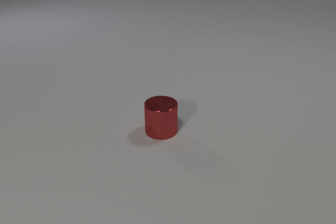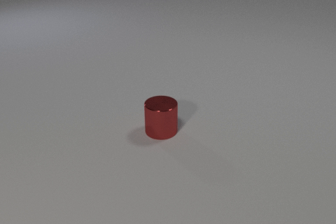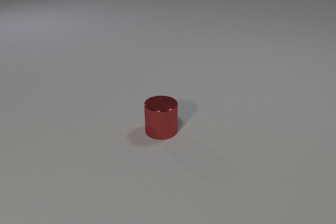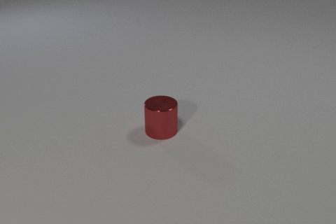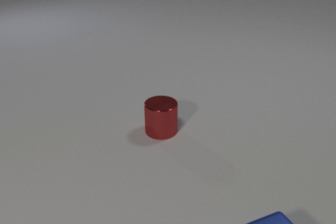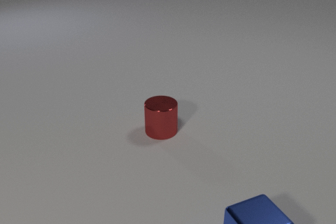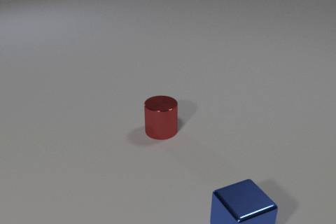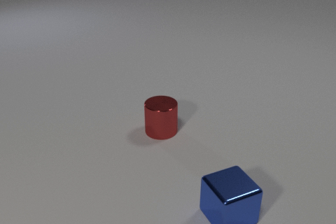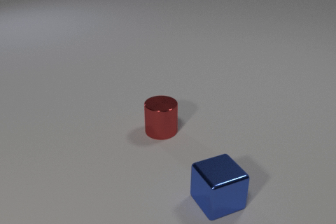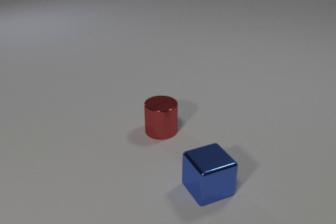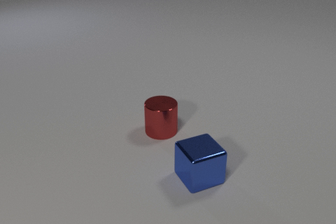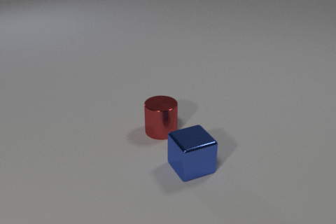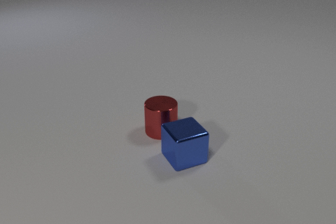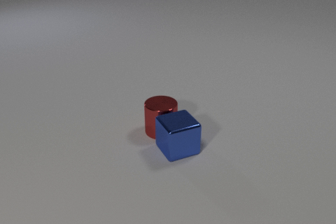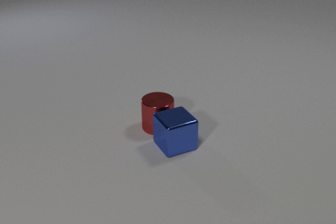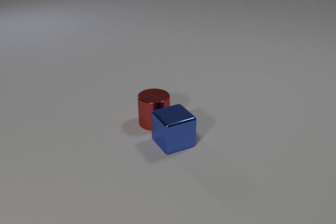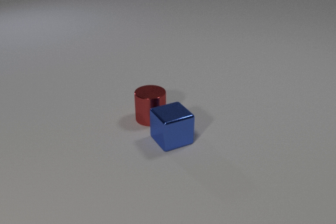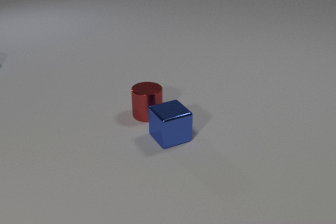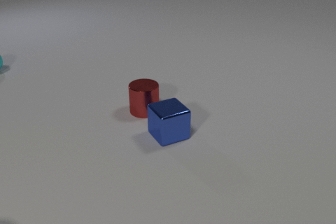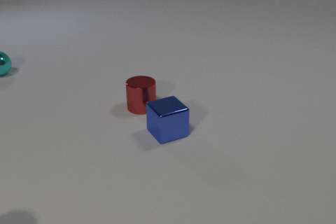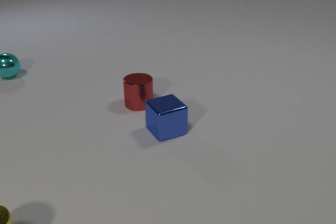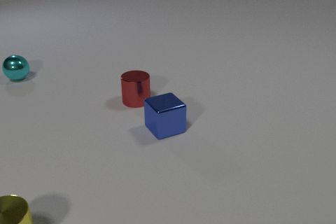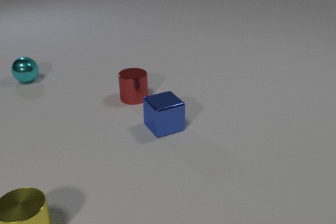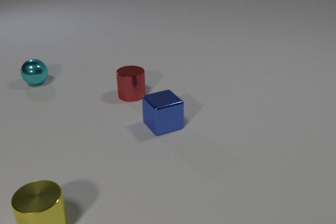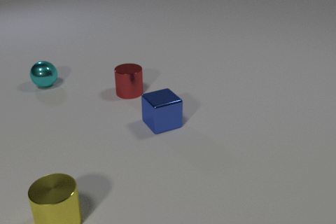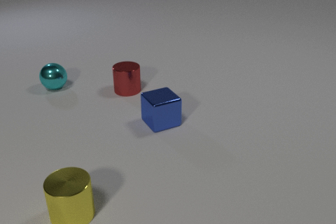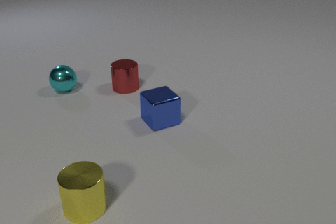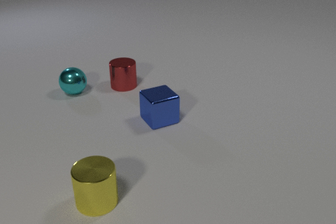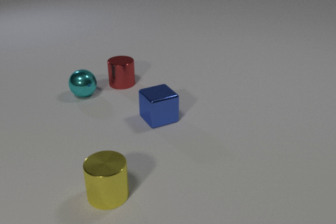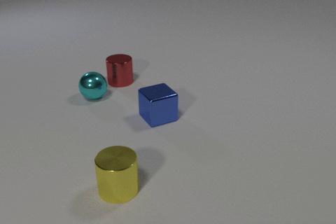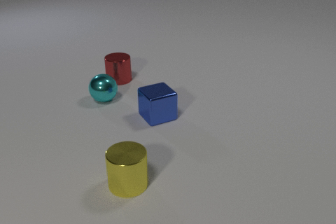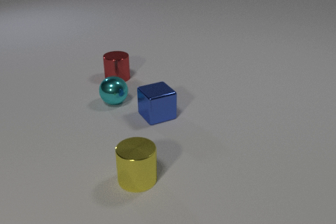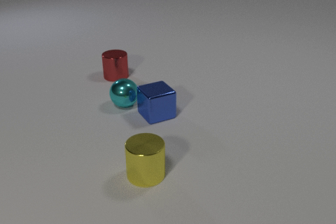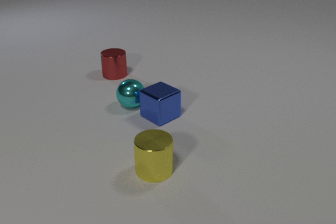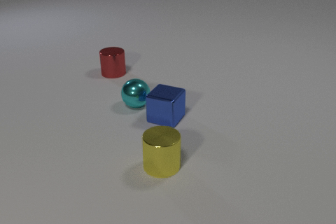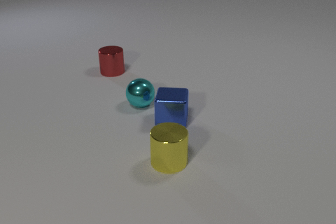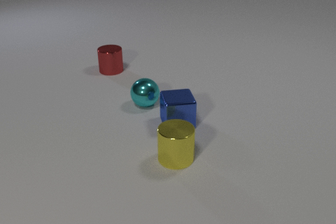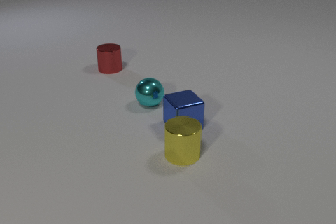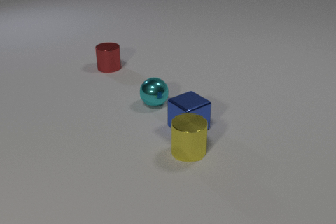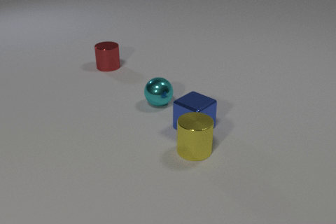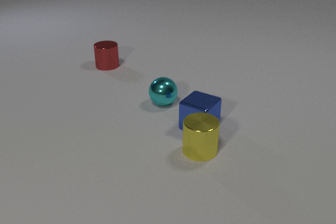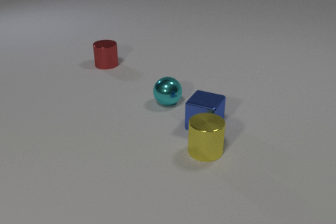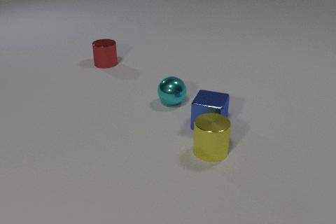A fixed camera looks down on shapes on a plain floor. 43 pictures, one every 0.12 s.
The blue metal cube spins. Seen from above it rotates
counterclockwise.
The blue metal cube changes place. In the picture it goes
away from the camera.
0.00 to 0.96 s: The blue metal cube comes in at the bottom edge, slides away from the camera and to the left.
0.96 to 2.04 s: The blue metal cube slides away from the camera and to the left. The red metal cylinder slides away from the camera and to the left. The blue metal cube and the red metal cylinder collide.
2.04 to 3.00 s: The blue metal cube slides away from the camera. The red metal cylinder slides away from the camera. The cyan metal sphere comes in at the left edge, rolls toward the camera and to the right. The yellow metal cylinder comes in at the bottom edge, slides to the right.
3.00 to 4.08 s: The blue metal cube slides away from the camera, spins so that its near face slides to the right, counterclockwise seen from above. The red metal cylinder slides away from the camera. The cyan metal sphere rolls to the right and toward the camera. The yellow metal cylinder slides to the right and away from the camera. The blue metal cube and the cyan metal sphere collide.
4.08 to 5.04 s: The blue metal cube slides to the right, spins so that its near face slides to the right, counterclockwise seen from above. The red metal cylinder slides away from the camera. The cyan metal sphere rolls to the right. The yellow metal cylinder slides to the right and away from the camera. The blue metal cube and the yellow metal cylinder collide.
How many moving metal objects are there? 4.
Are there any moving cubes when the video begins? no.
What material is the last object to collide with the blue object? metal.
